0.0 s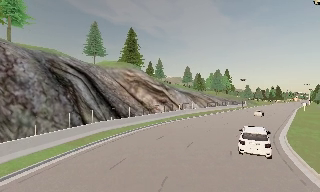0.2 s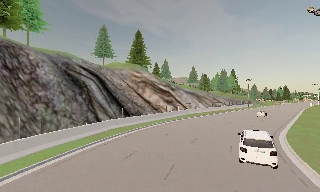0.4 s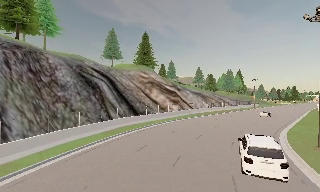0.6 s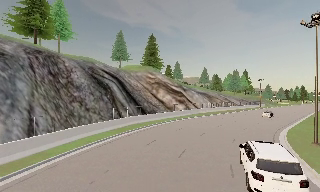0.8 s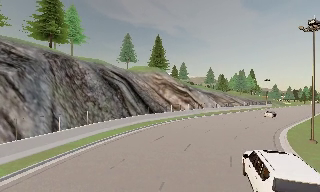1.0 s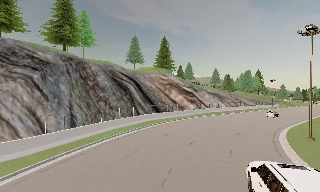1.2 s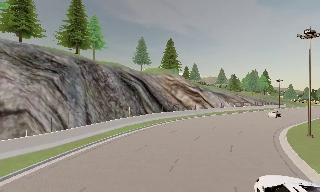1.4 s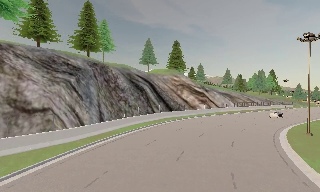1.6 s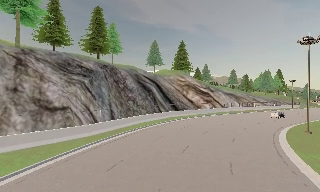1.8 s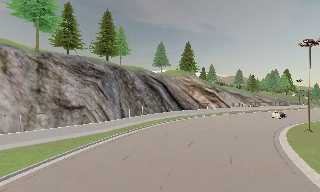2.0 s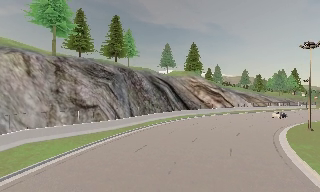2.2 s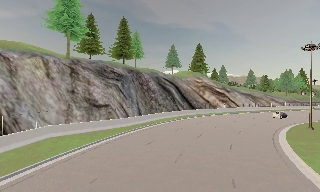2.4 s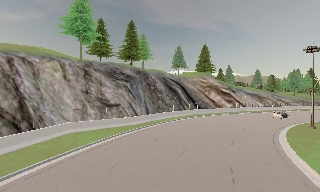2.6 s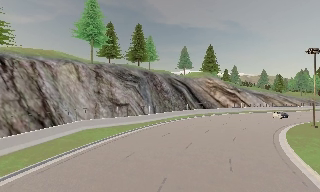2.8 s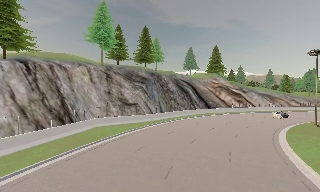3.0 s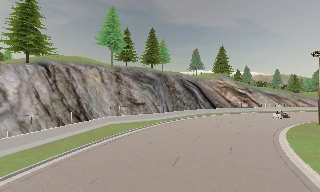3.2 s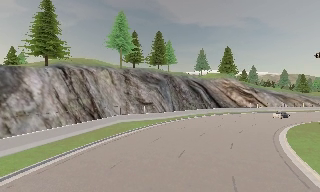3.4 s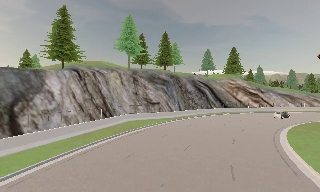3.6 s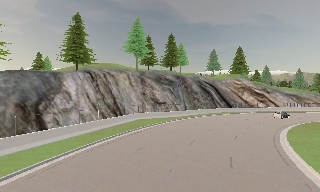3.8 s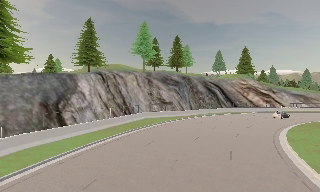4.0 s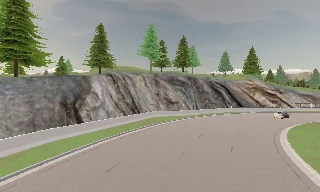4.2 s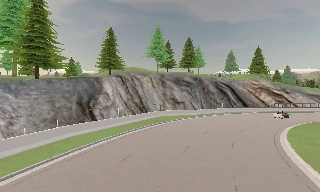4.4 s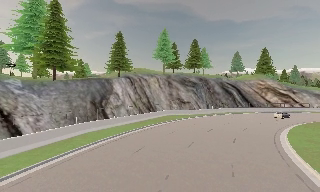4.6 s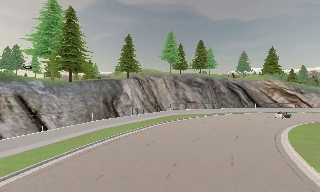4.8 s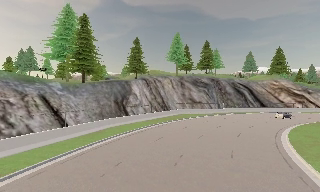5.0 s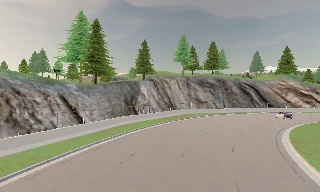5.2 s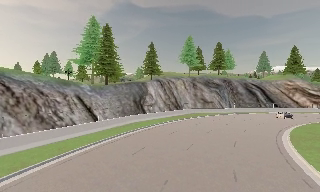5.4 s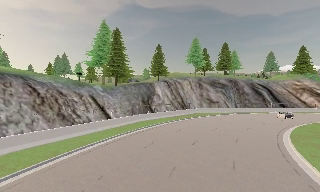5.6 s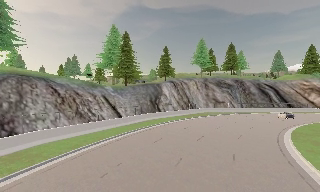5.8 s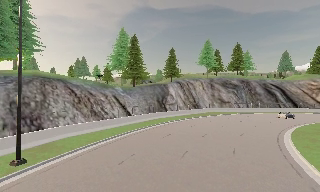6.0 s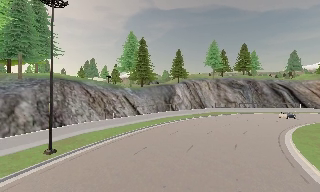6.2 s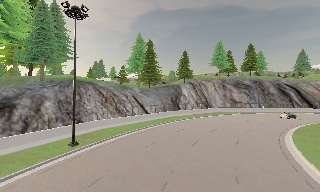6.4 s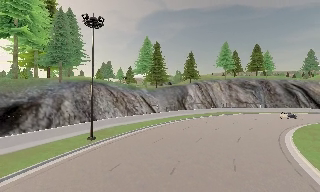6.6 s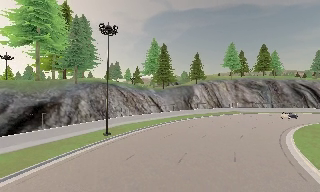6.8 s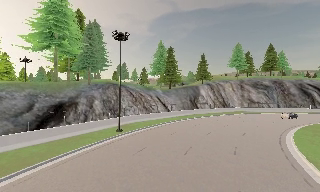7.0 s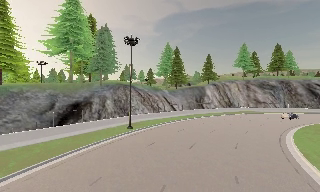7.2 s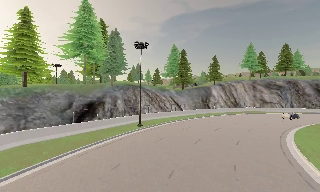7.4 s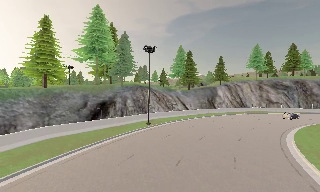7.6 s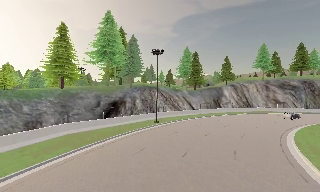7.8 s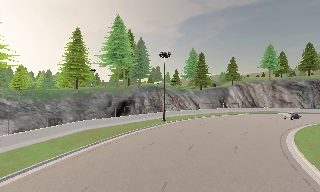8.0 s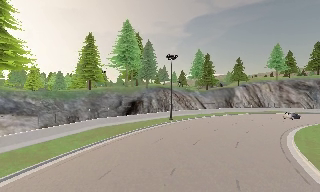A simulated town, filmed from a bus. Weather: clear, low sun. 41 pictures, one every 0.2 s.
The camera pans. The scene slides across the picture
to the right.
The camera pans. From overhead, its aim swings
counterclockwise.
0.0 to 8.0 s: The camera swings to its left by about 85 degrees, and the scene slides to the right. It travels backward, about 65 m.
The film runs backward here.
